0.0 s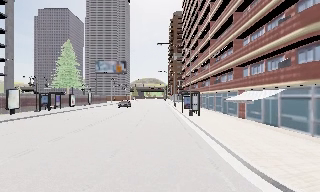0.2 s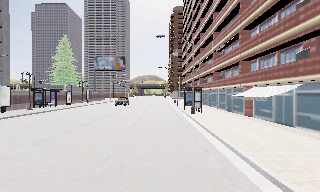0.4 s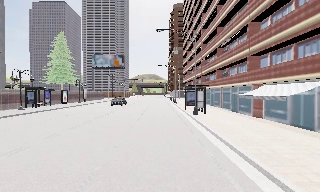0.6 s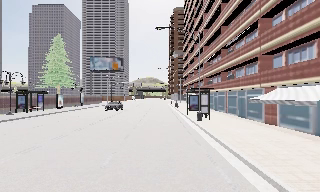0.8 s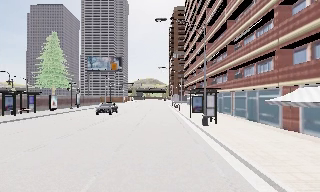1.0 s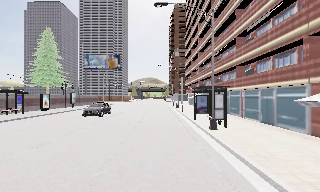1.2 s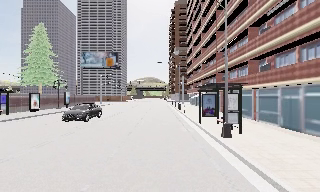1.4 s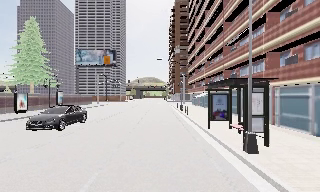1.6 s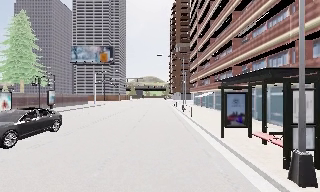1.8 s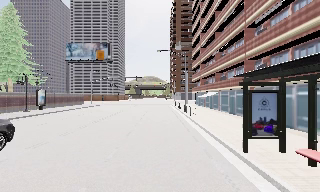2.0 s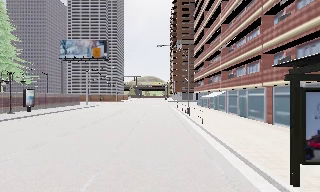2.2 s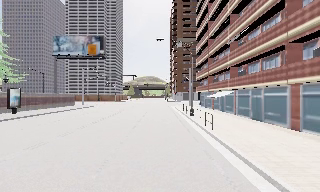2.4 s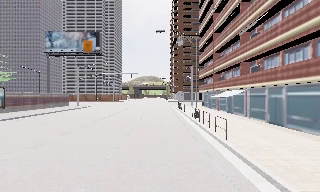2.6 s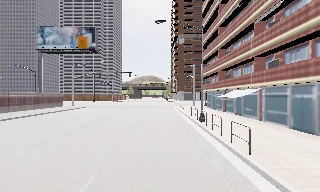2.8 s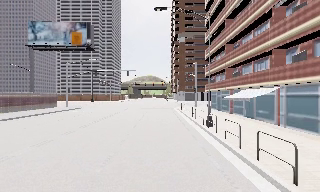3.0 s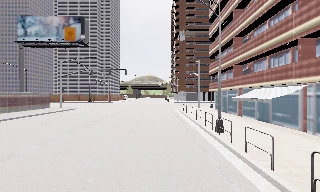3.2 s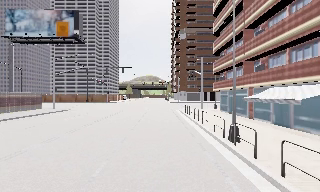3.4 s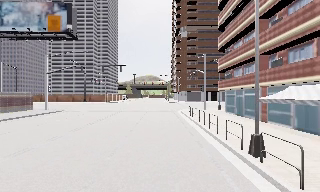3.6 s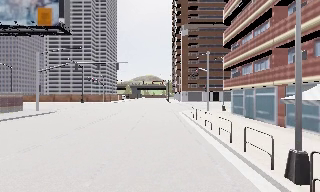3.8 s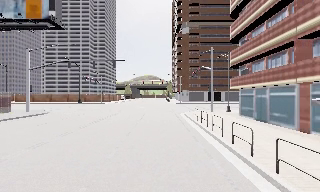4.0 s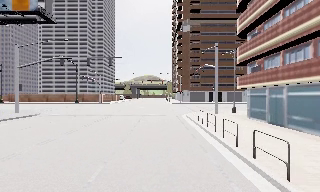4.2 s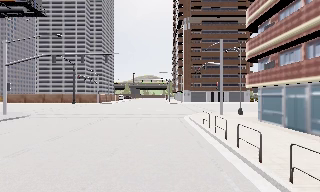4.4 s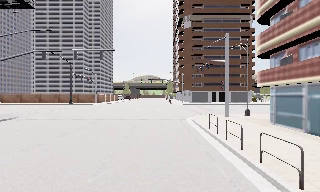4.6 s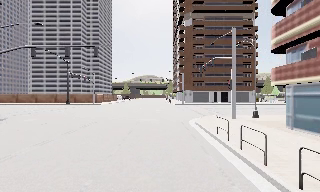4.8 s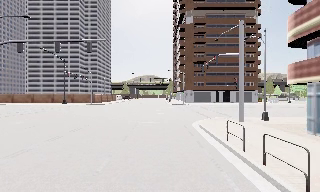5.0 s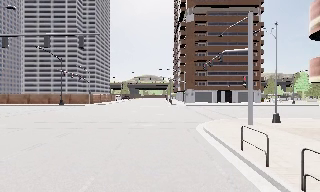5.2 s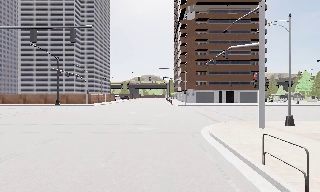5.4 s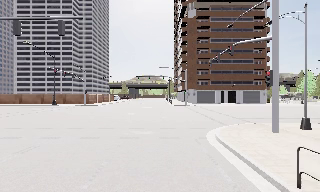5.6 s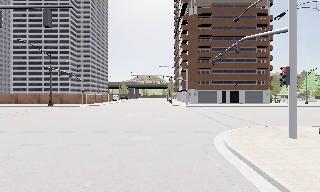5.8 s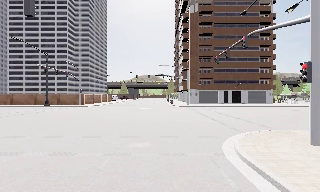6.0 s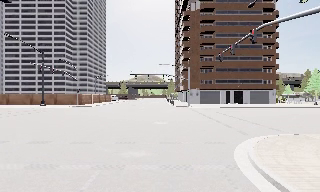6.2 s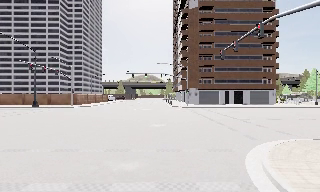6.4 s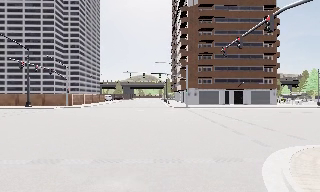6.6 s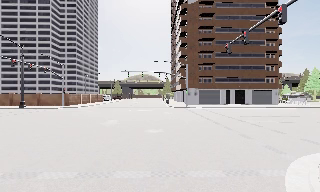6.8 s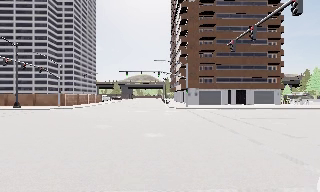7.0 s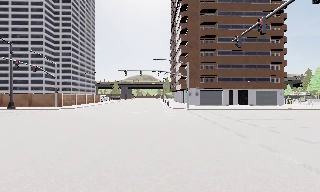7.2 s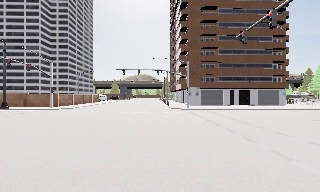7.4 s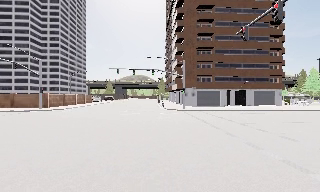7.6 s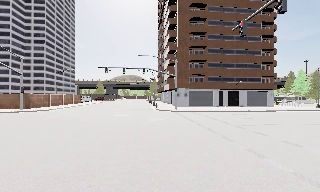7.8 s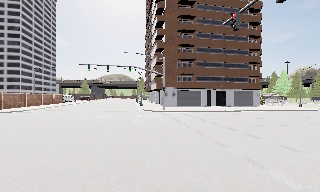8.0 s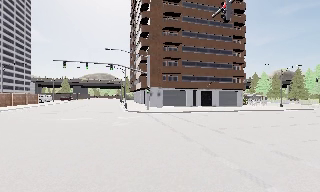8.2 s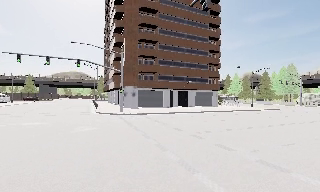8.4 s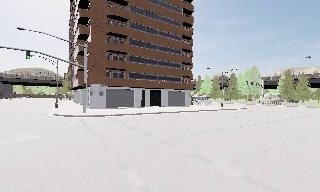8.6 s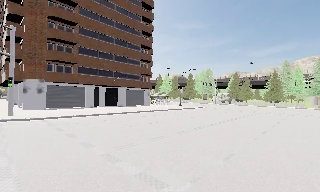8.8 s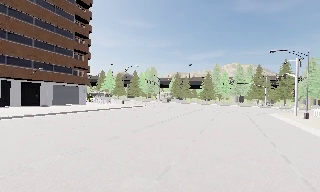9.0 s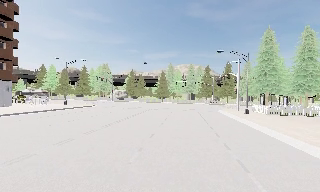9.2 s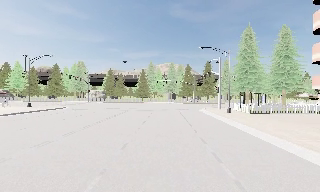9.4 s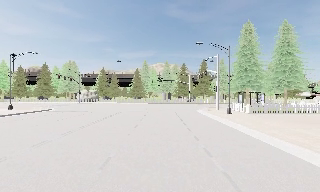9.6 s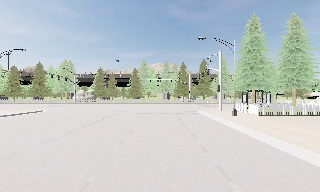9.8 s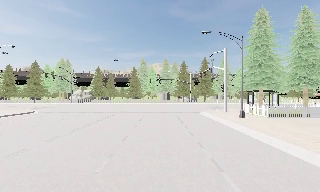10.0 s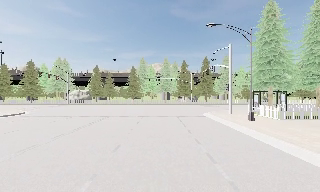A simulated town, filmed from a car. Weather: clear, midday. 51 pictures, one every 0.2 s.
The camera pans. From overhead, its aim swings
clockwise.
The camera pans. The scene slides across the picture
to the left.
0.0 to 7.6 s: The camera travels forward, about 55 m, so what stands in front looms larger. It loses speed.
7.6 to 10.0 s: The camera pans to its right, which is clockwise from overhead, by about 85 degrees. It travels forward, about 19 m.
The film runs forward here.
